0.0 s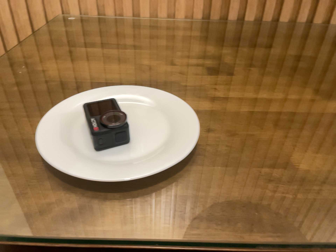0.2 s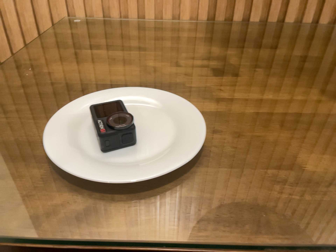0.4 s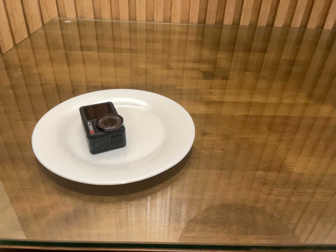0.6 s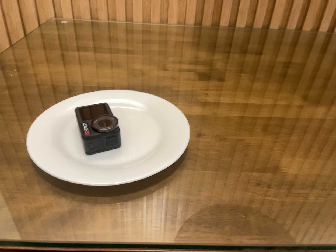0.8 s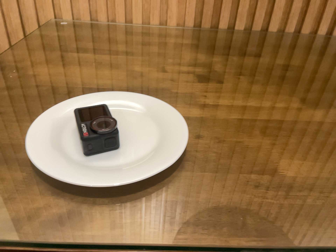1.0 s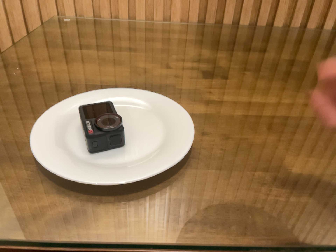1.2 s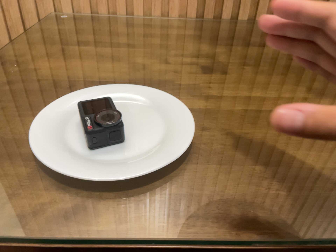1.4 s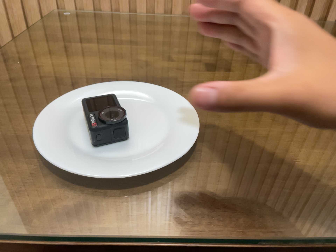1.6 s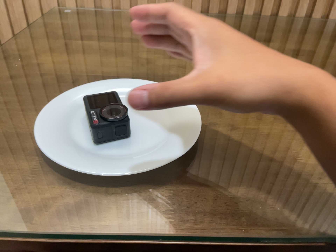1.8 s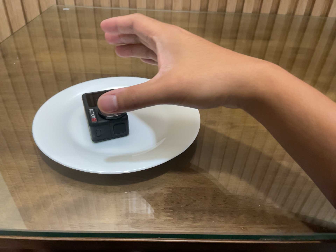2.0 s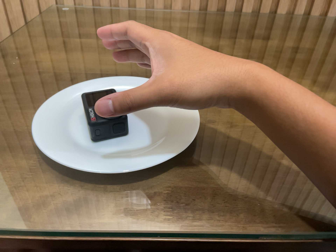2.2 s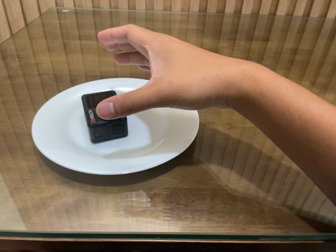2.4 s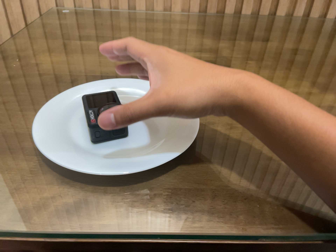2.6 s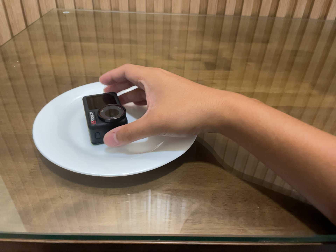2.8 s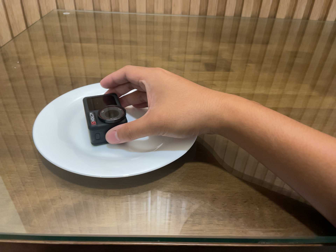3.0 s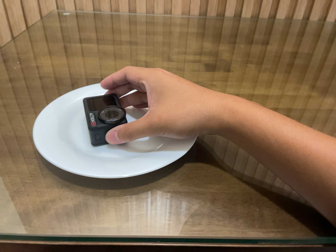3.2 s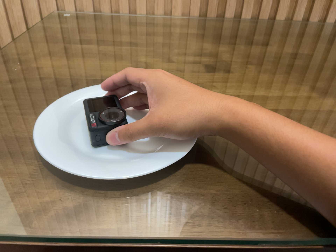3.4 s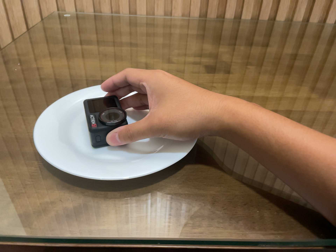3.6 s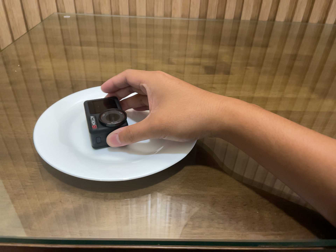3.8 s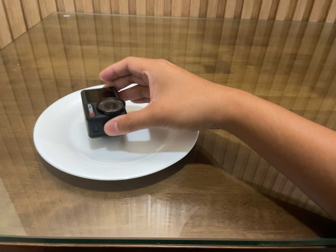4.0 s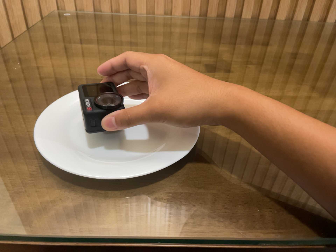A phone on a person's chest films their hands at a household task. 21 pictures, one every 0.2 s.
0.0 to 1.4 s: The camera shifts only a little, or ends up much as it began.
1.4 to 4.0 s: The camera keeps its place and its aim.
The film runs backward here.
